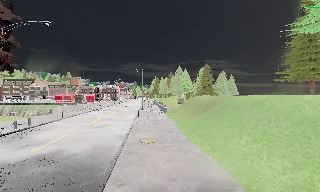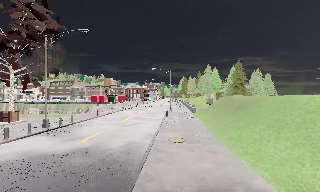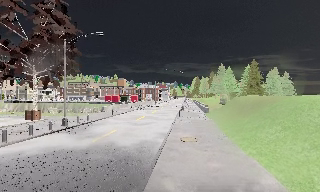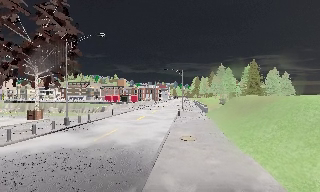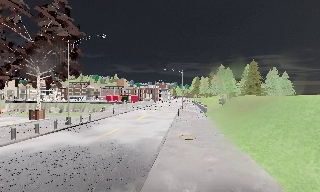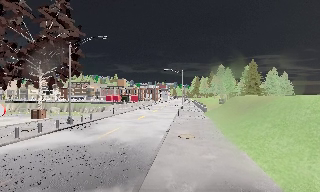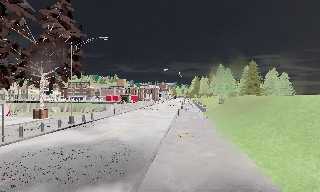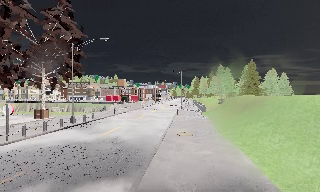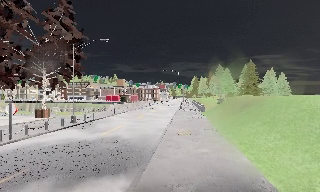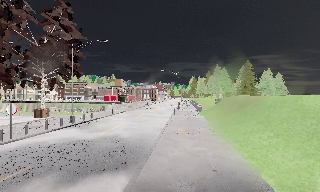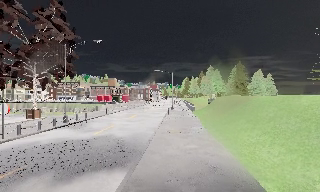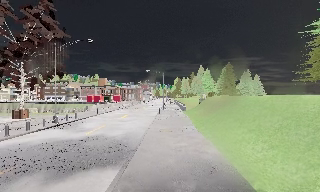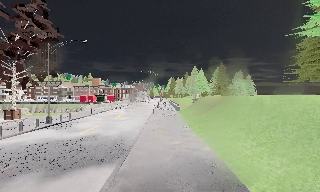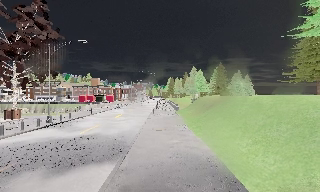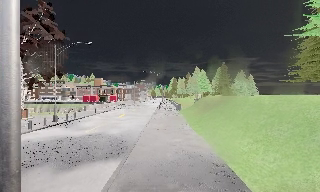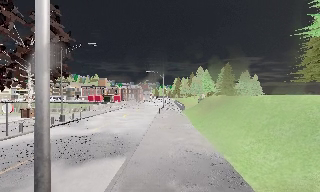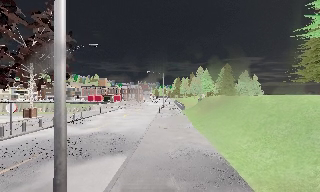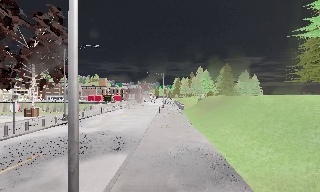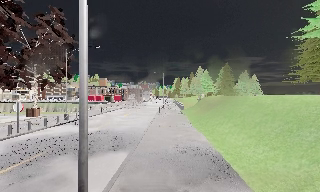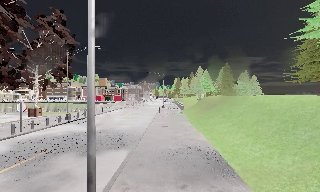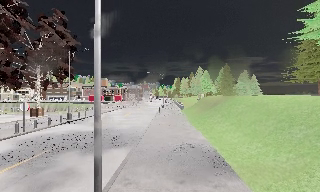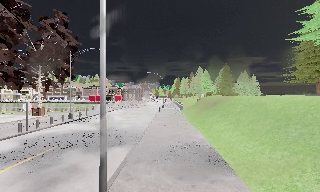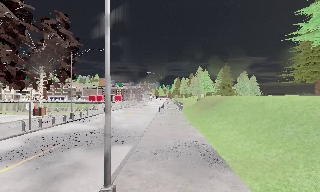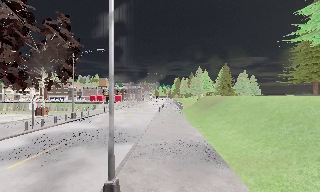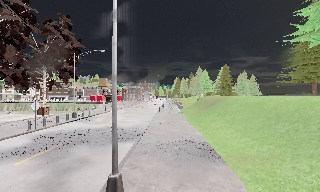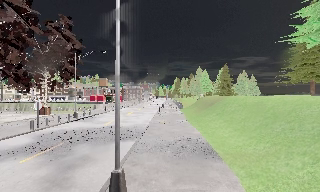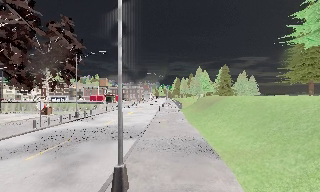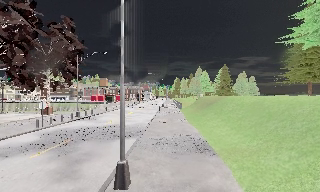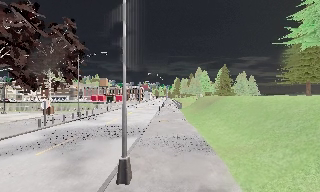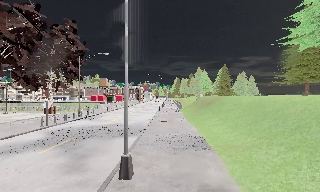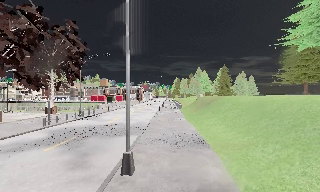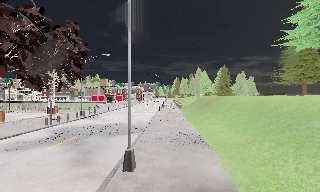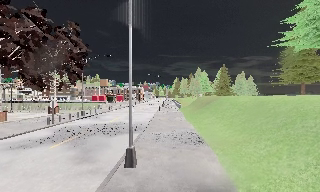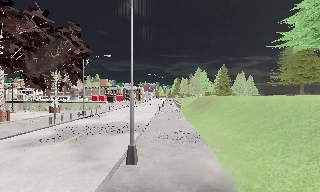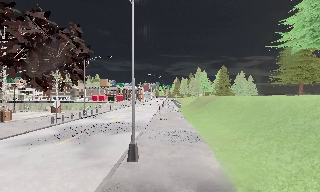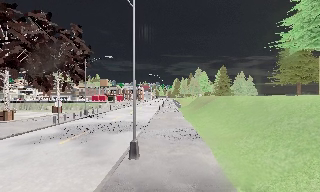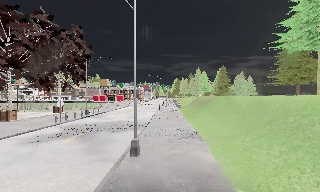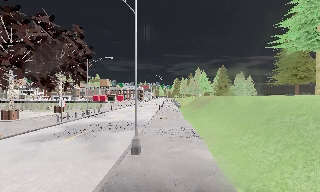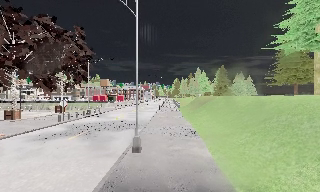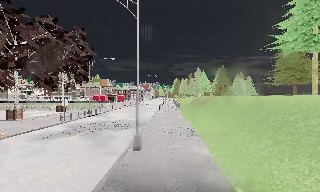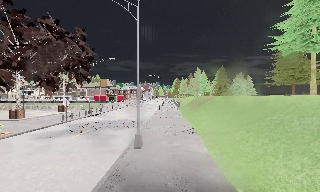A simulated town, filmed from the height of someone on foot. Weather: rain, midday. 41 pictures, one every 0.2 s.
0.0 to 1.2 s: The camera pans to its left, which is counterclockwise from overhead, by about 15 degrees. It travels backward, about 1.5 m, so what stands in front gets smaller.
1.2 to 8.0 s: The camera travels backward, about 9 m, so what stands in front gets smaller.
The film runs backward here.
